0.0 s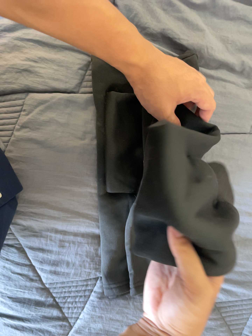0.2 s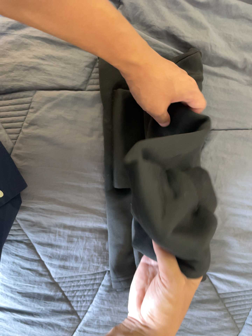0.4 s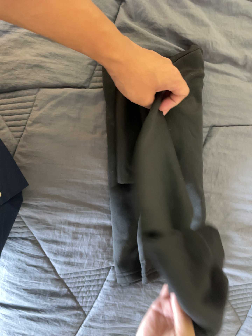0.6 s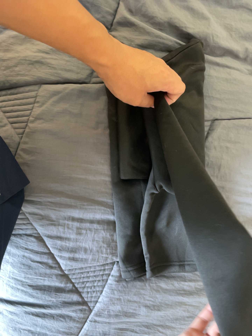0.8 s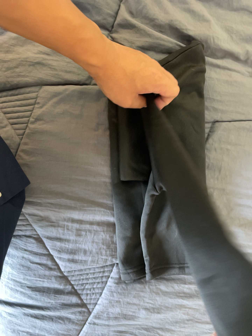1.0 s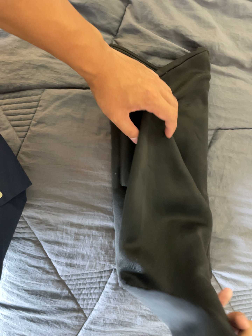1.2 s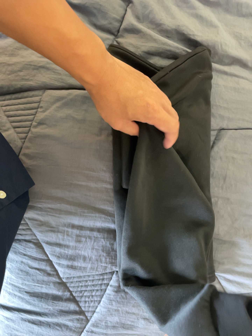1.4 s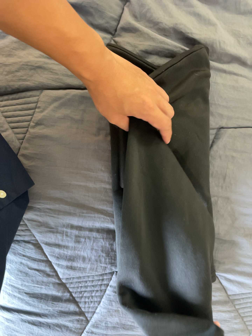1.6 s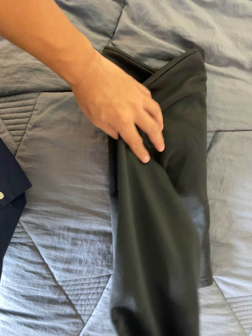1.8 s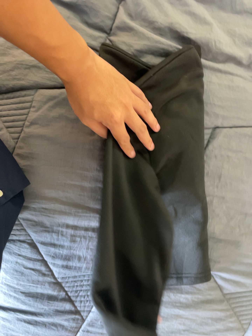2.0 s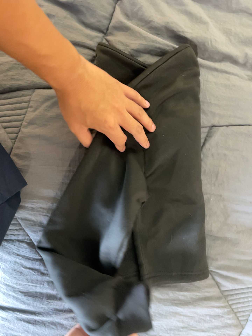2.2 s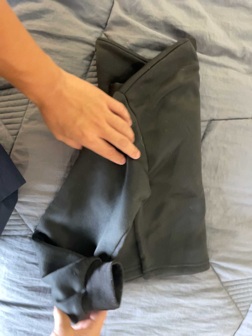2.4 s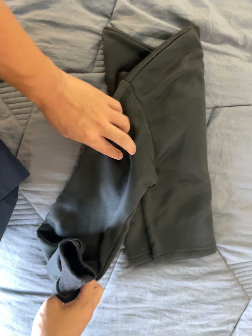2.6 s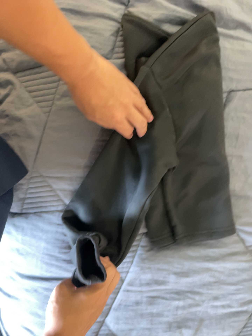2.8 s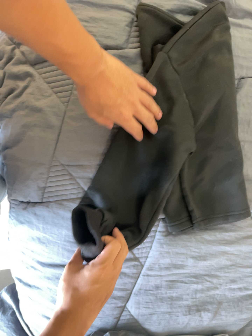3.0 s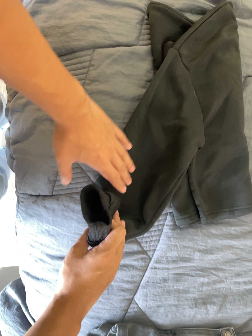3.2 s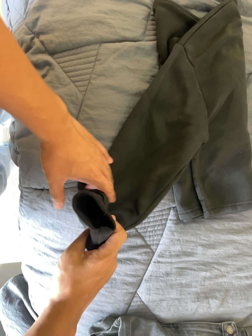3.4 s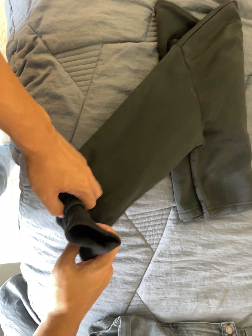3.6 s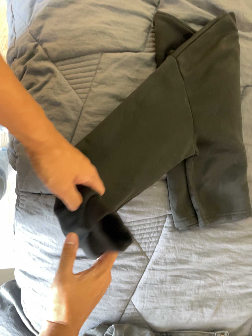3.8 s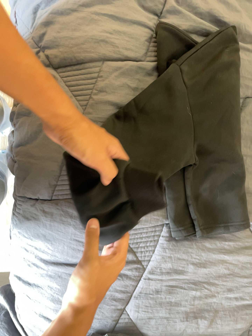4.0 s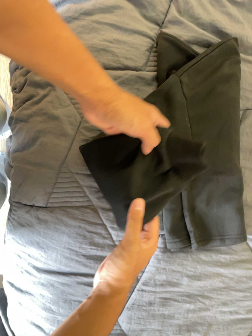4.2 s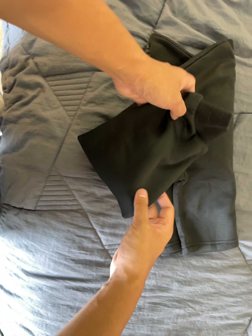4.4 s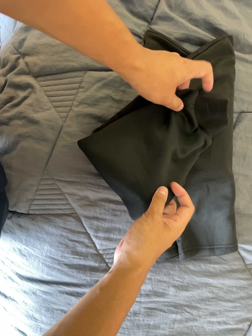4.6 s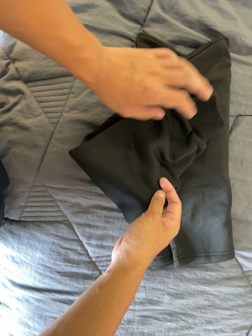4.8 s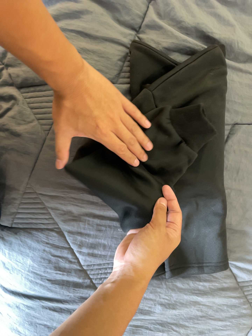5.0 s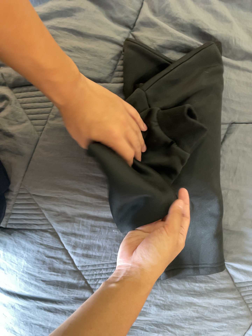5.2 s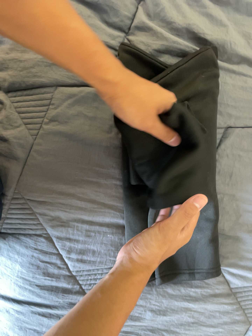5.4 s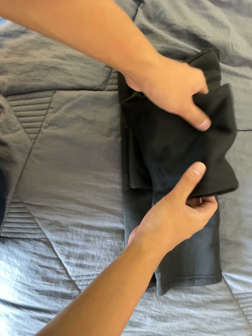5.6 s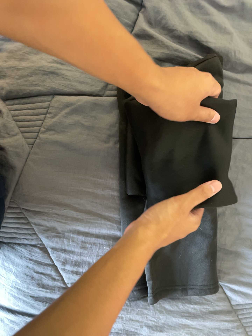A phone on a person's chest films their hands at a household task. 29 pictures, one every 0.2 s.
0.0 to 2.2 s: The camera shifts only a little, or ends up much as it began.
2.2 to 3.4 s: The camera travels to its left and toward the bottom of its view, about 20 cm, so close, fixed things drift to the right.
3.4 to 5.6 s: The camera travels to its right, toward the top of its view and forward, about 20 cm.
The film runs forward here.
